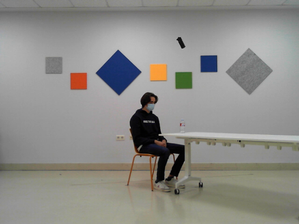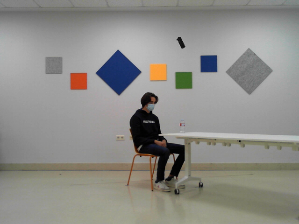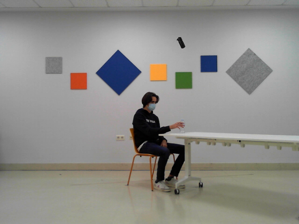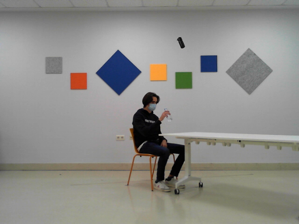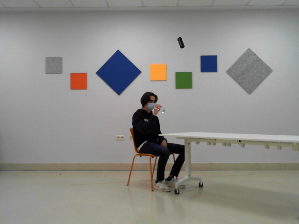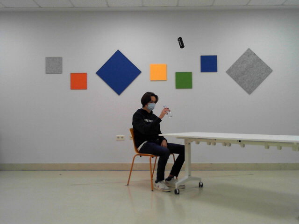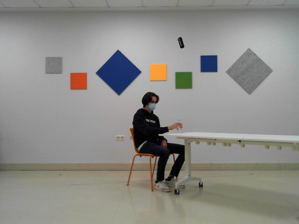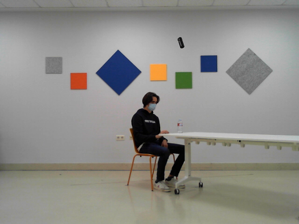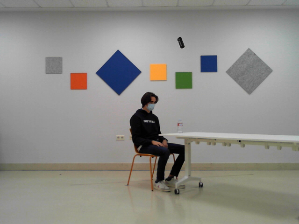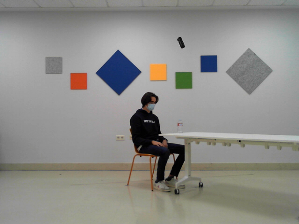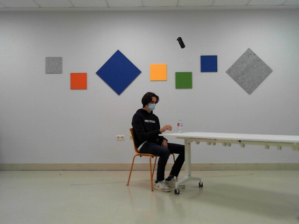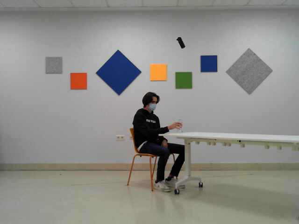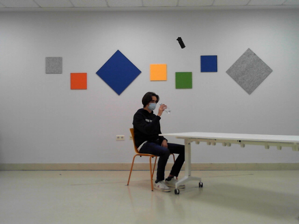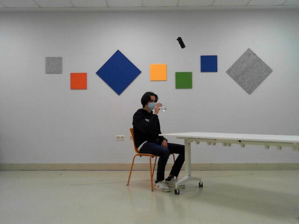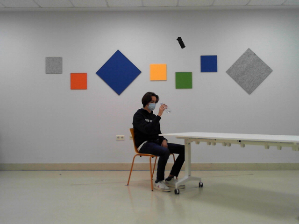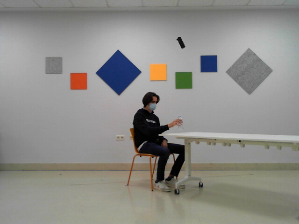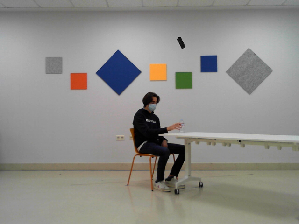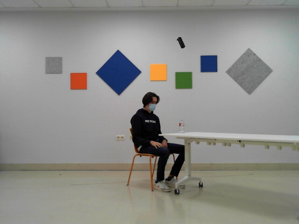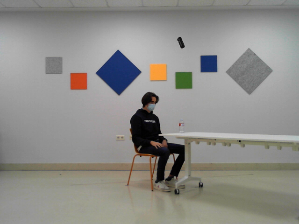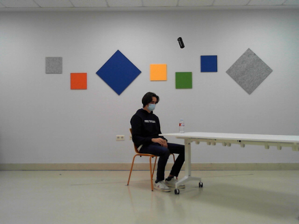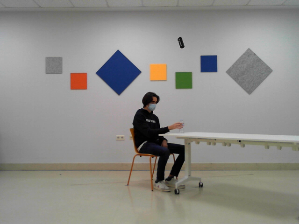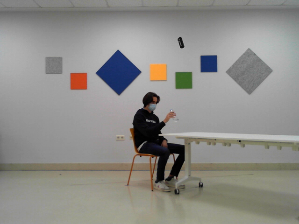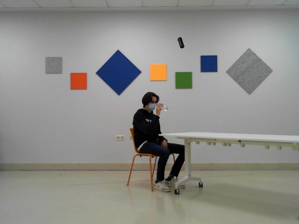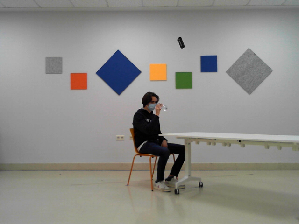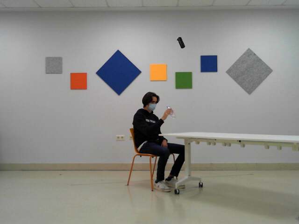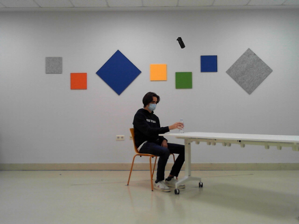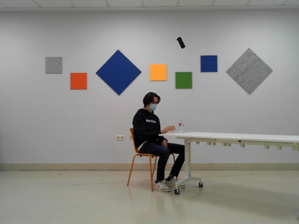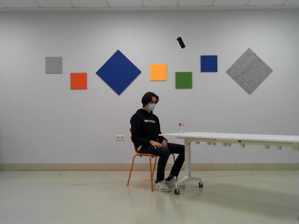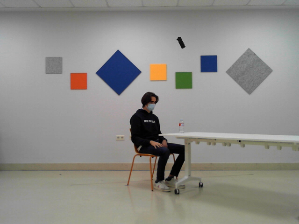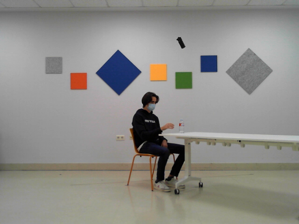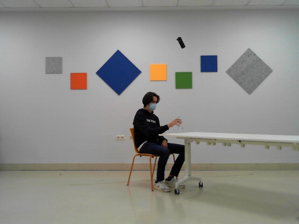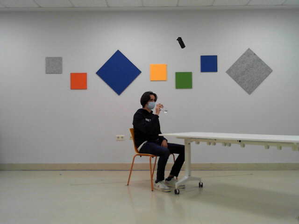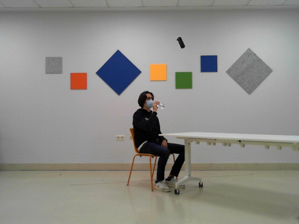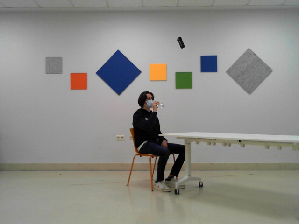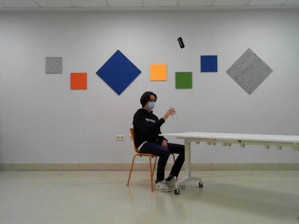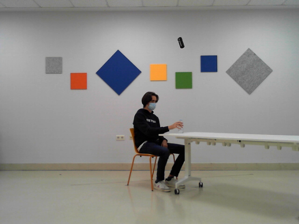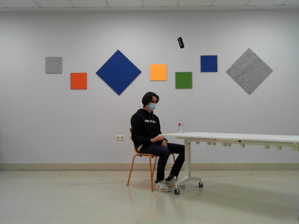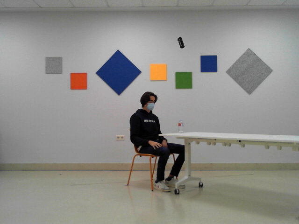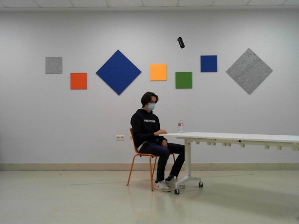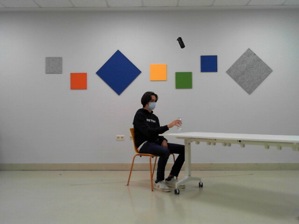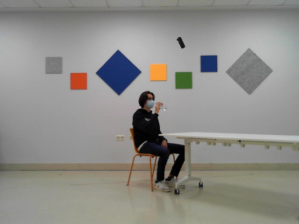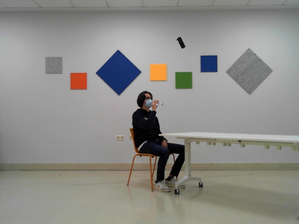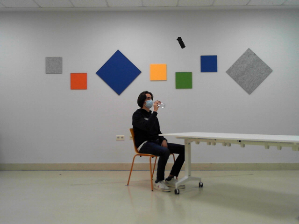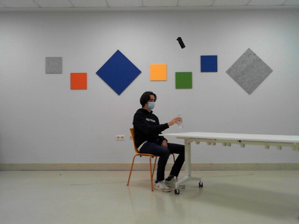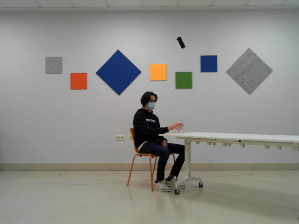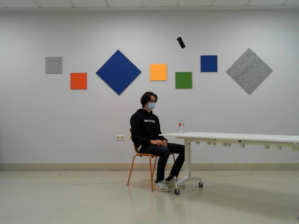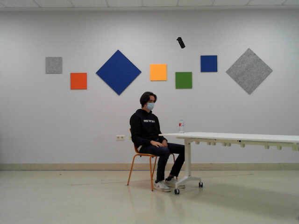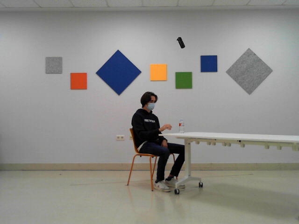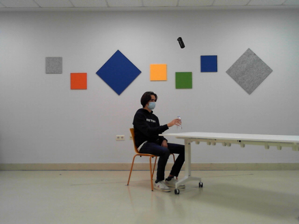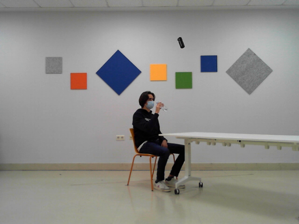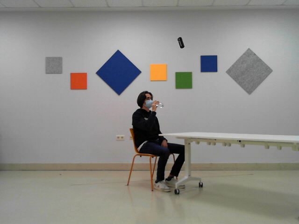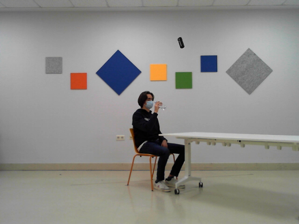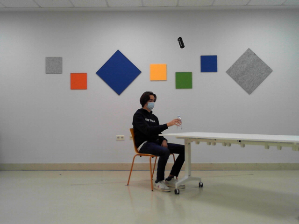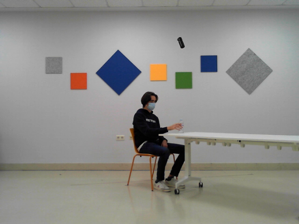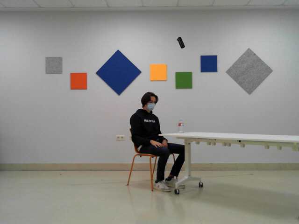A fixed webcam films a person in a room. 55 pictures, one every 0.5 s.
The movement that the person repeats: Drink from a bottle, right hand.
